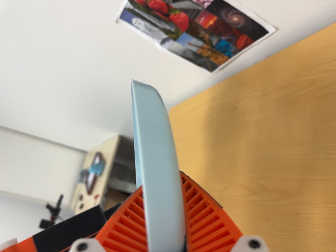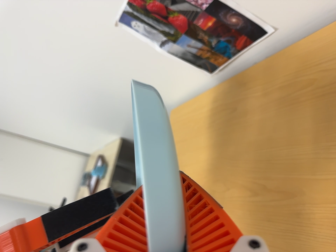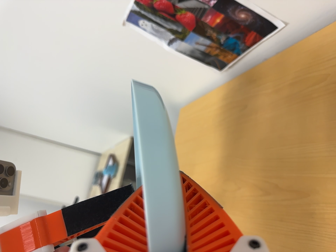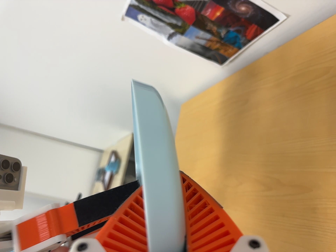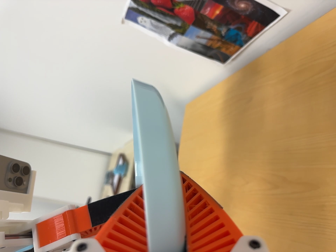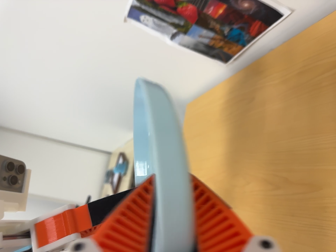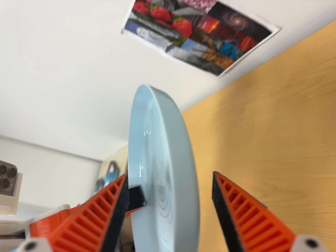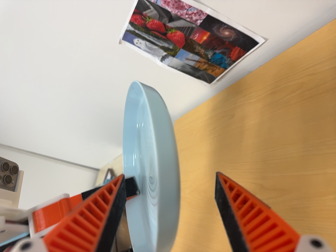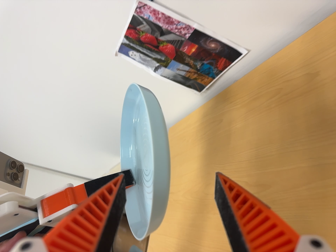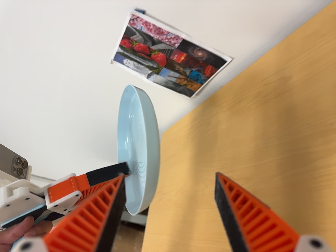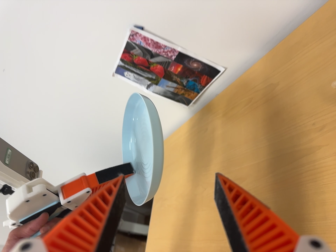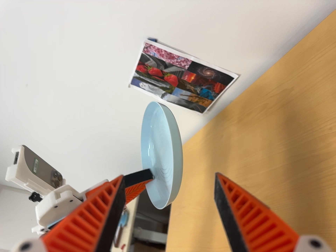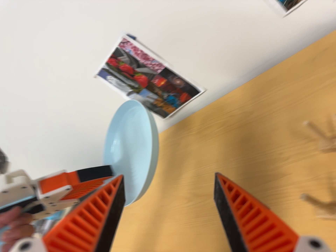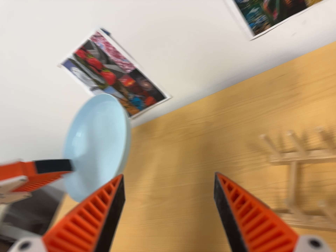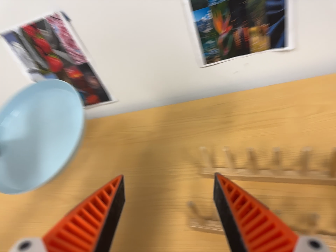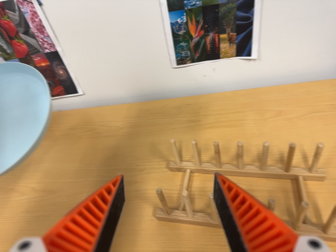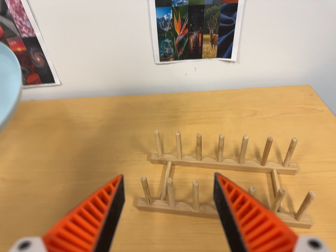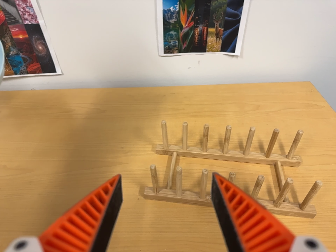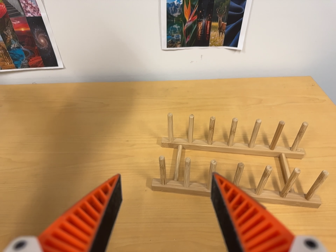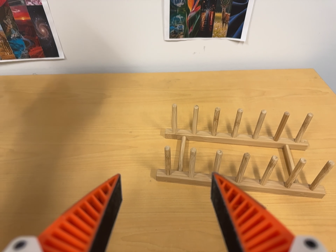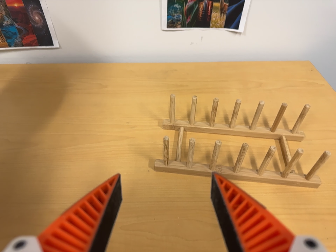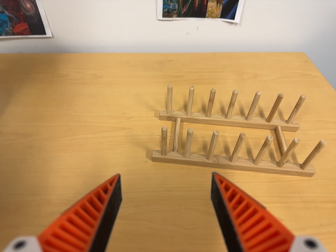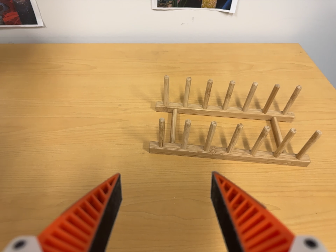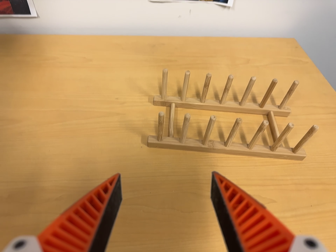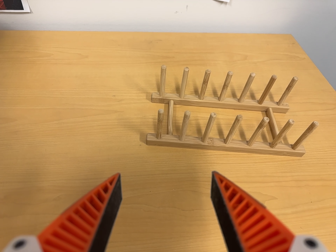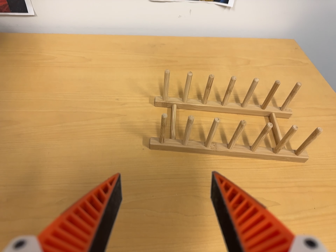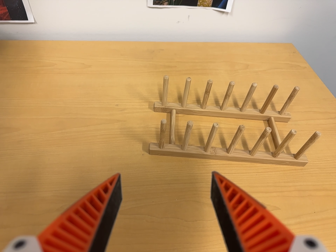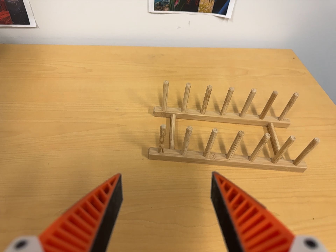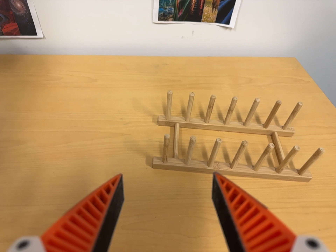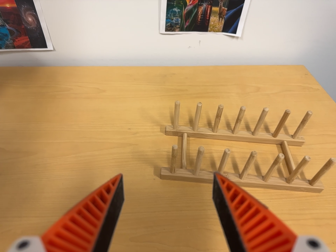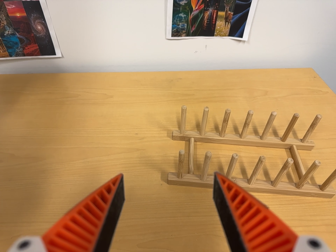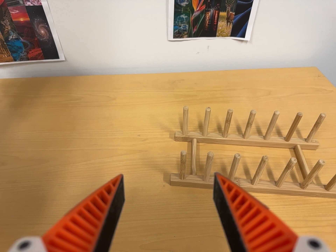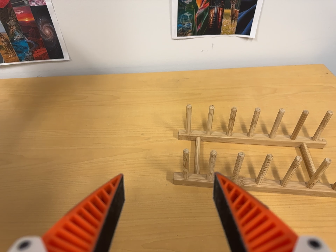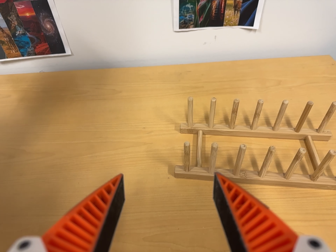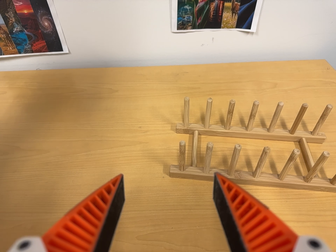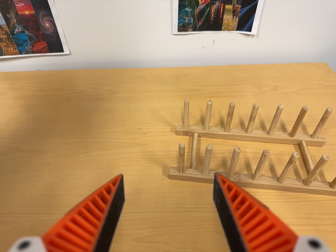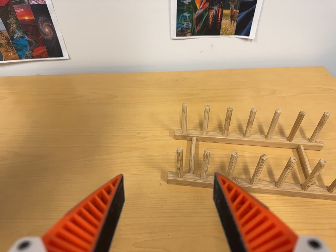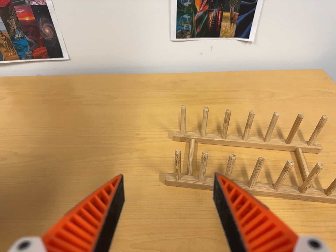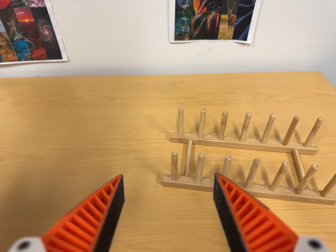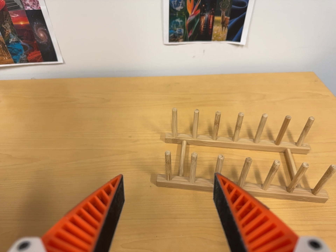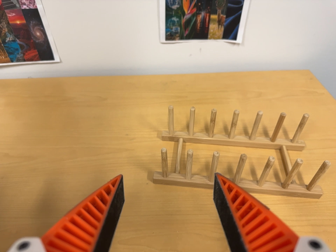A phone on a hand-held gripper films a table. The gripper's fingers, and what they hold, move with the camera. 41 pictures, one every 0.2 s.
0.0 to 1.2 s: The camera shifts only a little, or ends up much as it began.
1.2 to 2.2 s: The camera travels backward, about 18 cm, so what stands in front gets smaller. Its aim tips toward the top of its view by about 10 degrees.
2.2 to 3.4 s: The camera pans to its right by about 60 degrees. It travels to its left and toward the bottom of its view, about 20 cm. Its aim tips toward the top of its view by about 10 degrees. It rolls about its line of sight by about 35 degrees, and the scene rotates clockwise.
3.4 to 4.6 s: The camera travels to its left, about 7 cm. Its aim tips toward the bottom of its view by about 10 degrees, and the scene shifts upward.
4.6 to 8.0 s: The camera shifts only a little, or ends up much as it began.
The film runs backward here.
